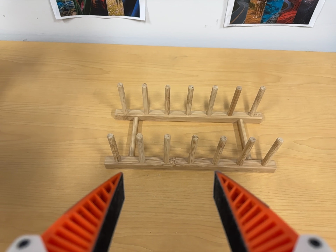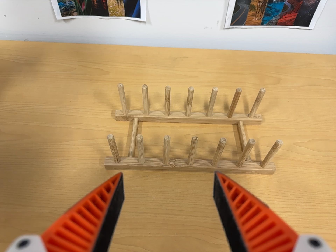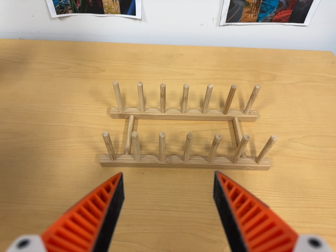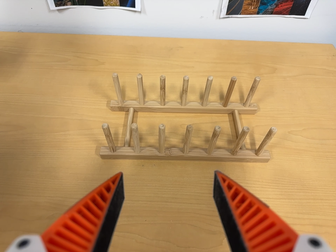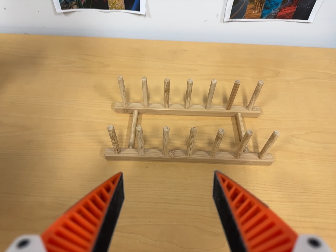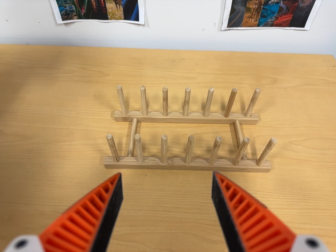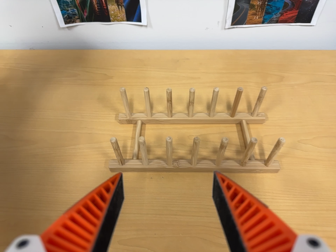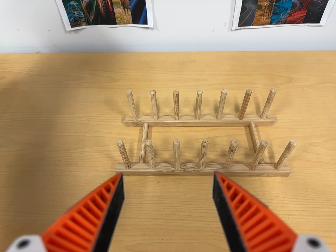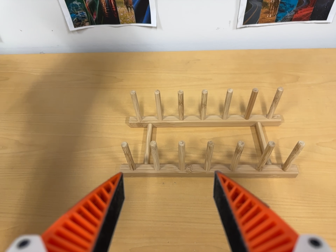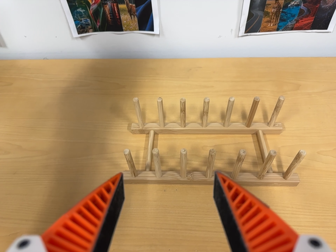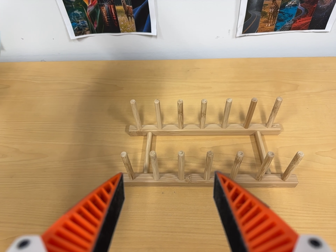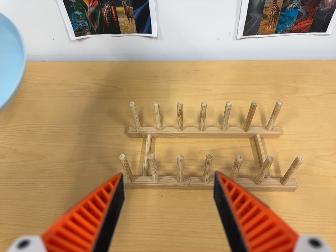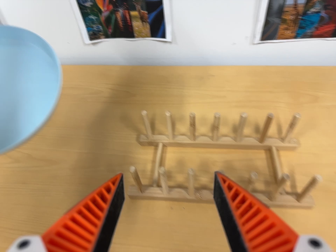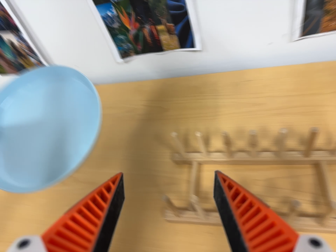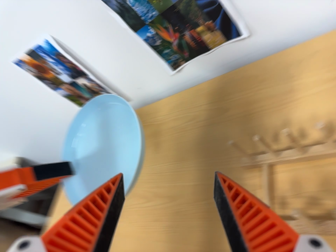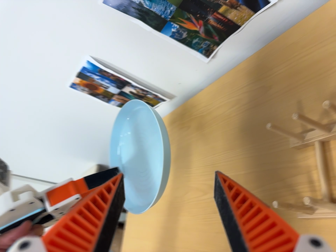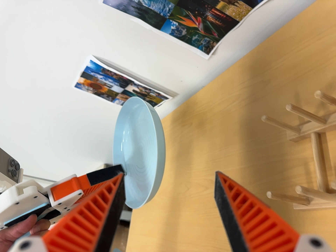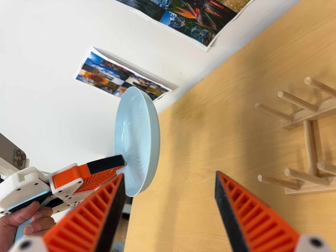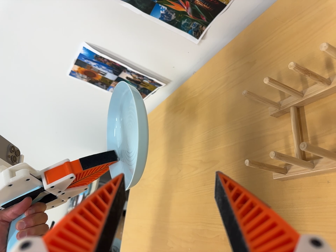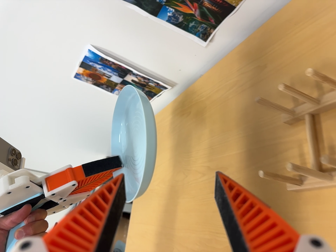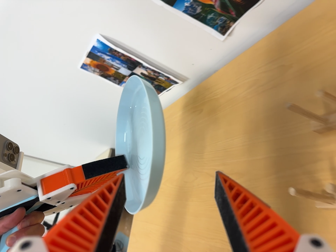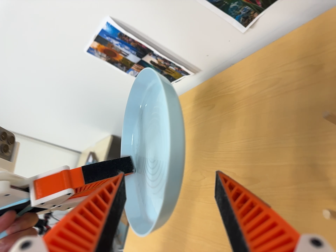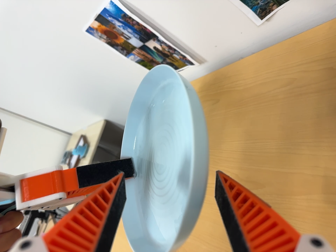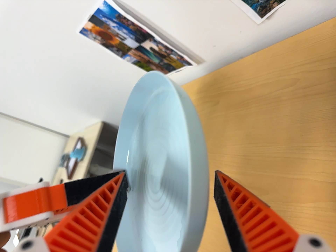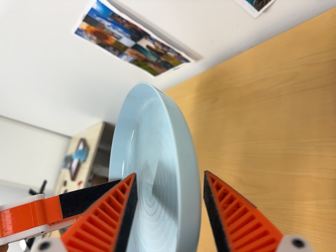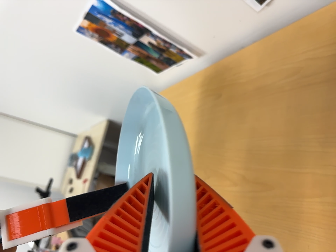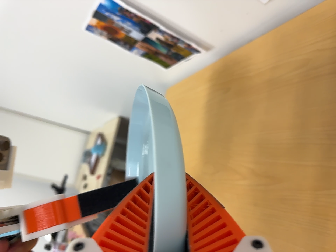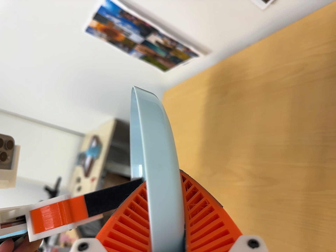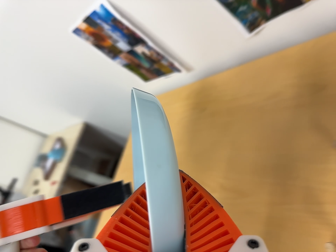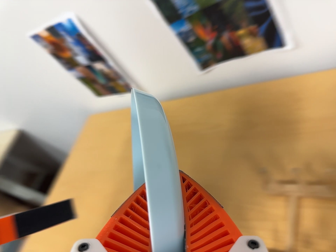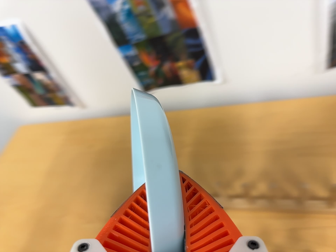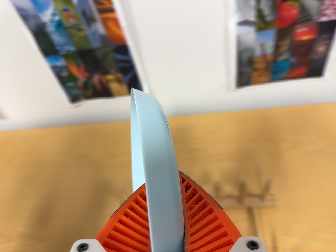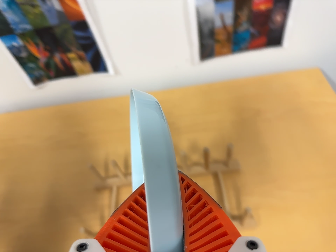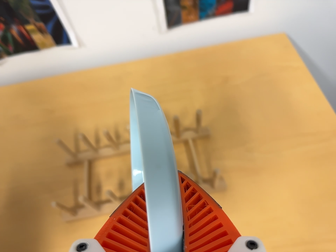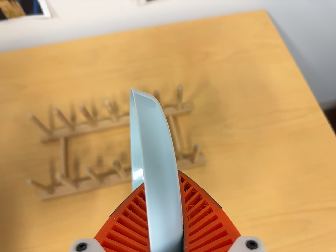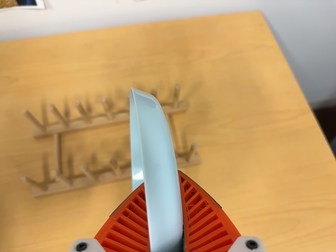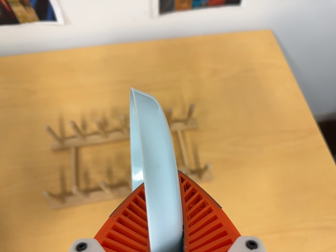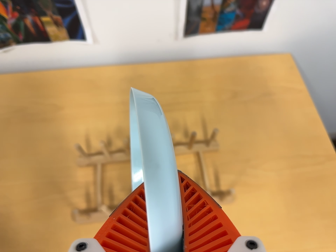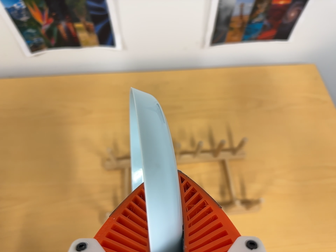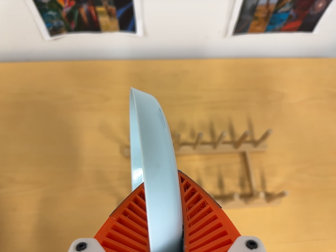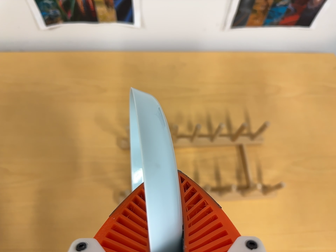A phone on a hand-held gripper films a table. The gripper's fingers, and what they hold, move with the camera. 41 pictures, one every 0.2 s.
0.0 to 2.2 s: The camera shifts only a little, or ends up much as it began.
2.2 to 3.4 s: The camera pans to its left by about 55 degrees. It travels to its right and toward the top of its view, about 18 cm. It rolls about its line of sight by about 30 degrees, and the scene rotates counterclockwise.
3.4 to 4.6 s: The camera travels forward, to its left and toward the top of its view, about 16 cm, so what stands in front looms larger. Its aim tips toward the bottom of its view by about 10 degrees.
4.6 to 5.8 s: The scene slides to the left, as the camera pans about 20 degrees to its right. It travels backward and to its left, about 8 cm, so what stands in front gets smaller. It rolls about its line of sight by about 10 degrees, and the scene rotates clockwise.
5.8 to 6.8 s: The scene slides to the left, as the camera pans about 45 degrees to its right. It travels backward and toward the bottom of its view, about 9 cm.
6.8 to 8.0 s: The camera travels to its left, about 16 cm, so close, fixed things drift to the right. It rolls about its line of sight by about 10 degrees, and the scene rotates clockwise.
The film runs forward here.
